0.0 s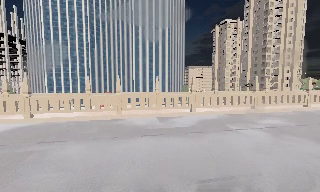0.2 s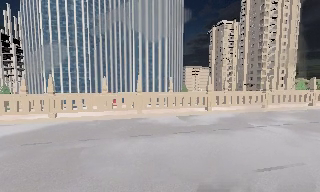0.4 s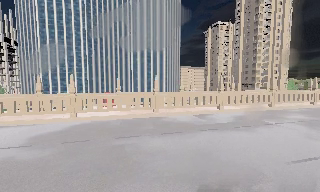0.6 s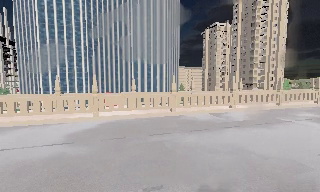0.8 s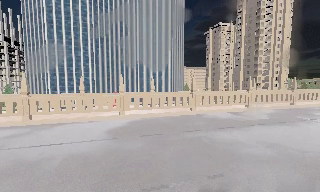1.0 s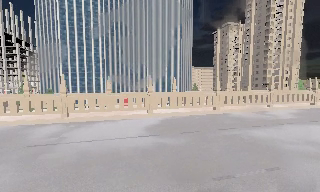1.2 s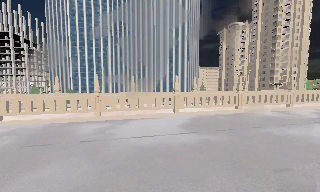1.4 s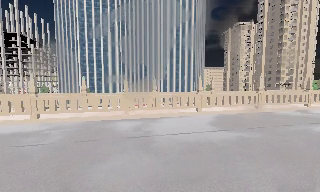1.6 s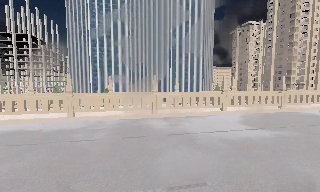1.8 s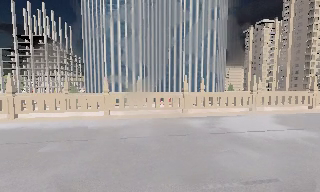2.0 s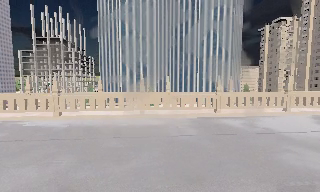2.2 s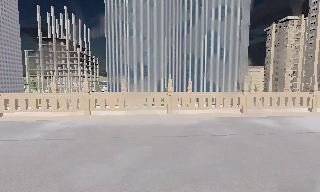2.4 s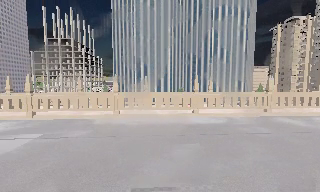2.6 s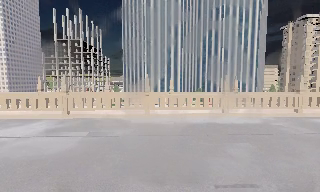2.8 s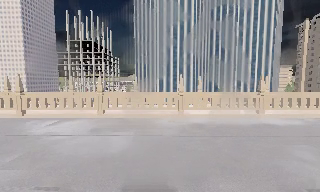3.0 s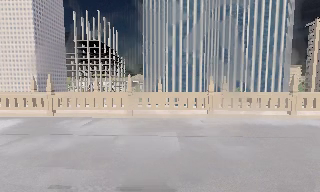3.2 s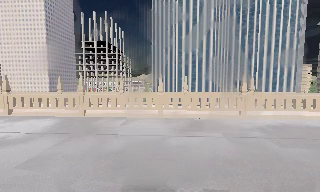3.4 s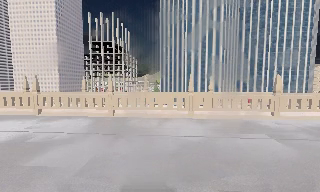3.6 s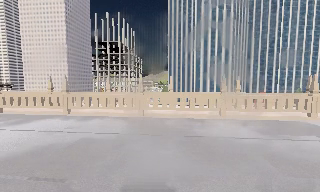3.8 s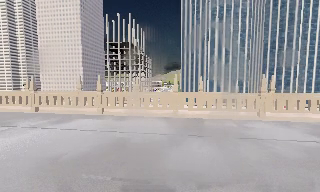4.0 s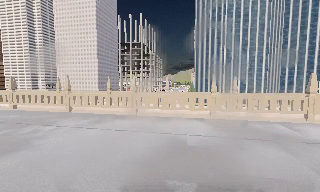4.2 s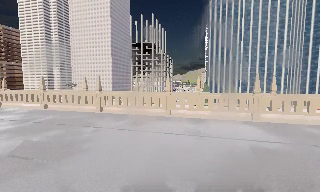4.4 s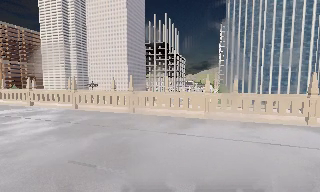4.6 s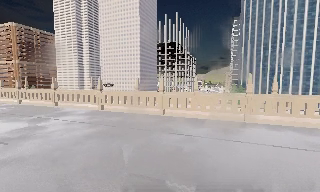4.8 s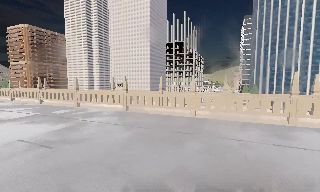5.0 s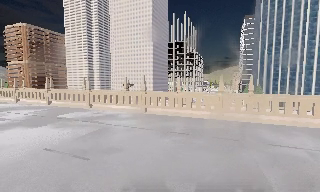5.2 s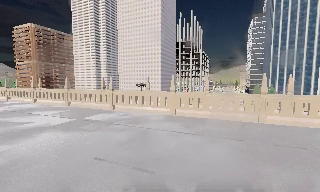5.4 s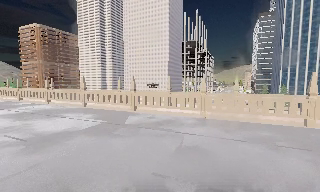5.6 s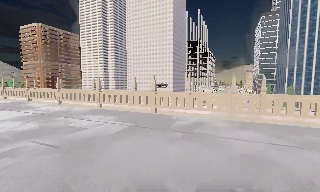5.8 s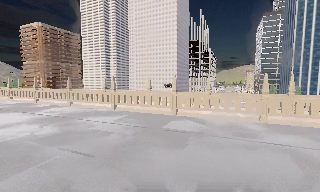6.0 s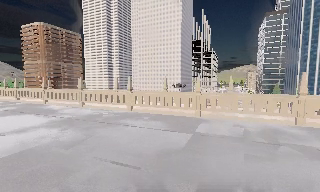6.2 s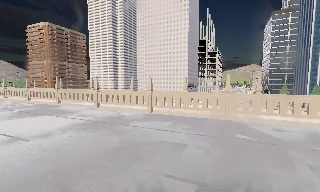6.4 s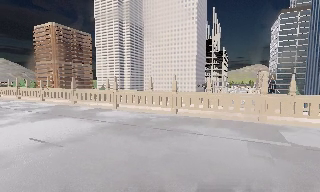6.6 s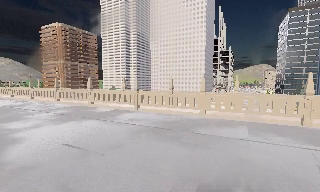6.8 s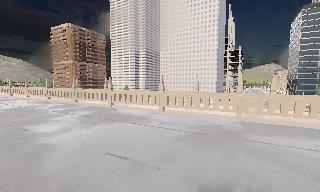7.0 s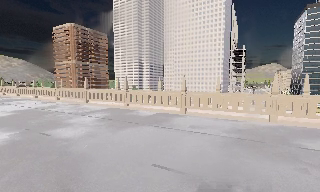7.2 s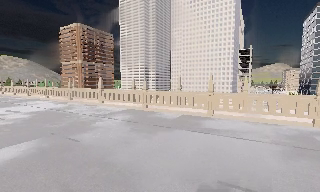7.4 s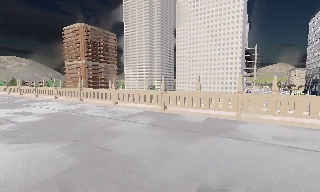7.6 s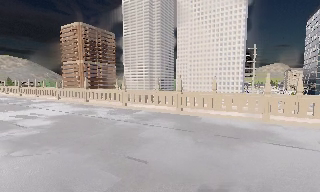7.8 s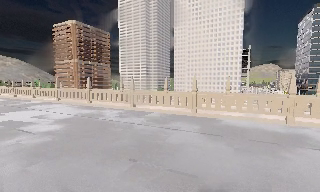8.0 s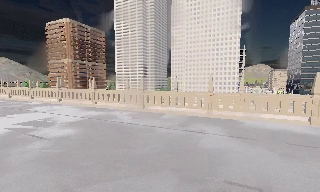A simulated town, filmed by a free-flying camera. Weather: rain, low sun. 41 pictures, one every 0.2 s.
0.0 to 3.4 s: The scene slides to the right, as the camera pans about 15 degrees to its left. It travels to its left, about 30 m, so close, fixed things drift to the right.
3.4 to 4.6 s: The camera pans to its left, which is counterclockwise from overhead, by about 15 degrees. It travels to its left, about 11 m, so close, fixed things drift to the right.
4.6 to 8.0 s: The camera travels to its left and forward, about 30 m, so close, fixed things drift to the right.
The film runs forward here.
